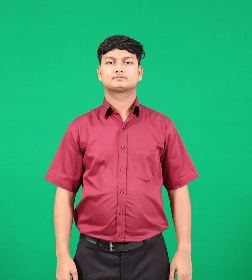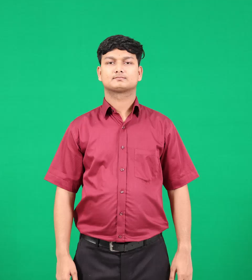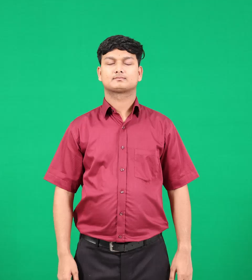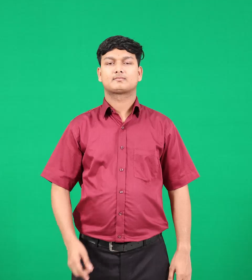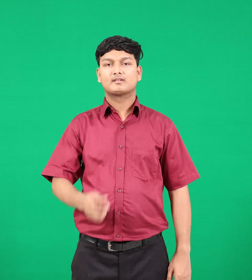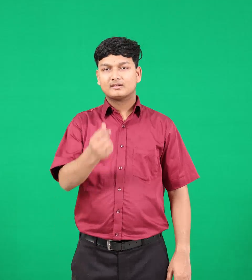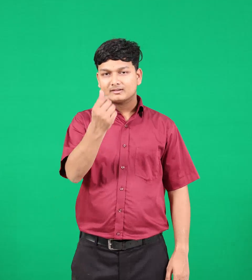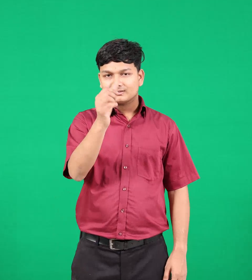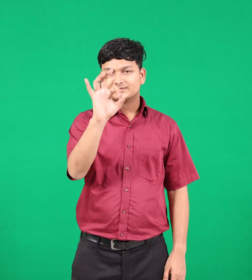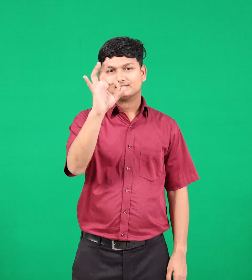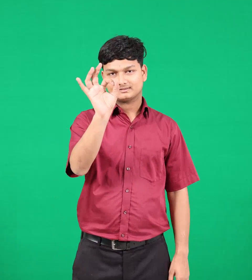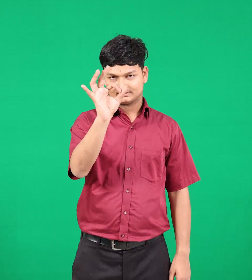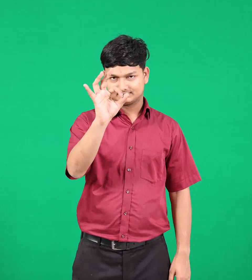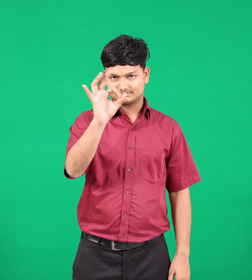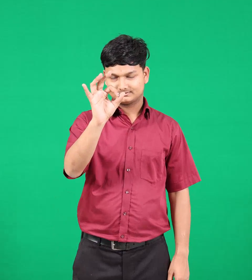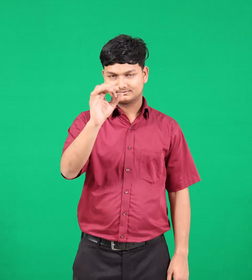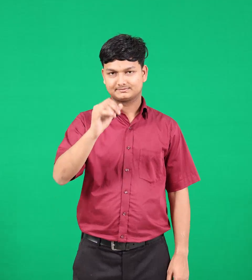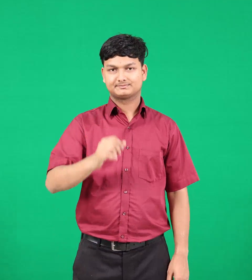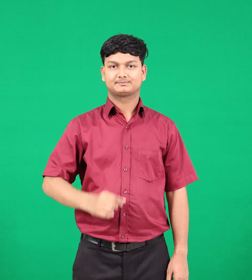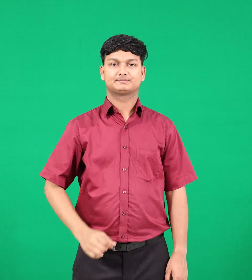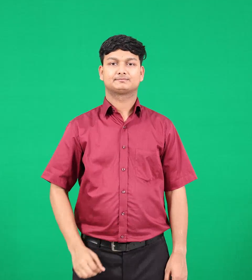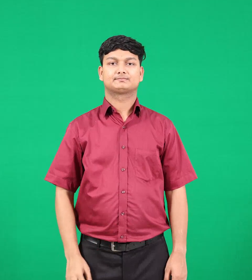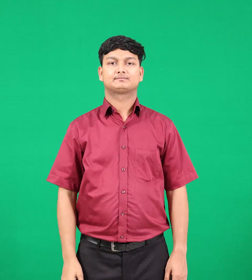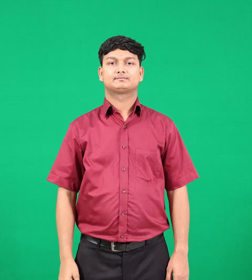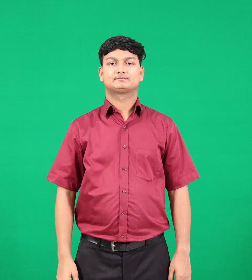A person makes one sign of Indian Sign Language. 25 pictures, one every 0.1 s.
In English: coin
